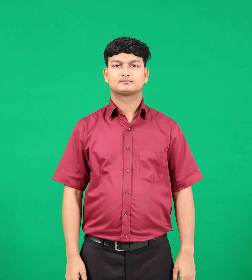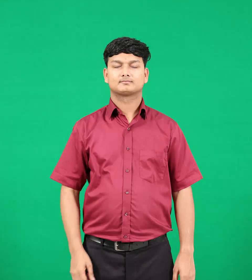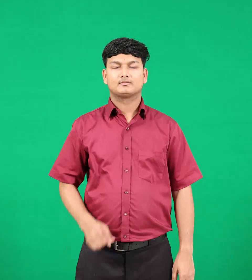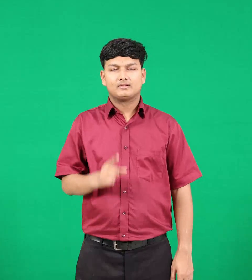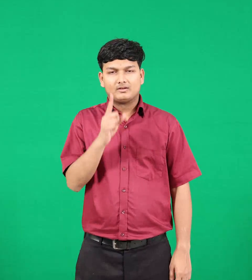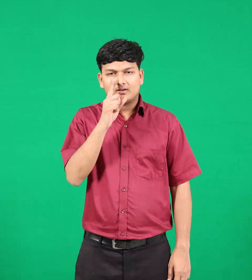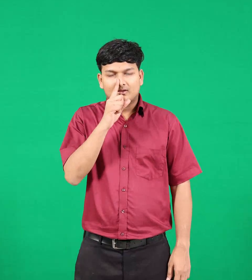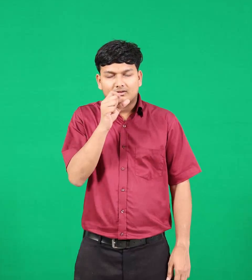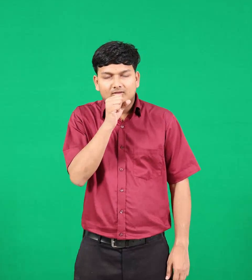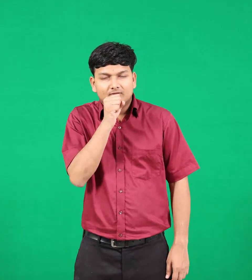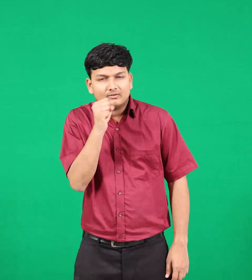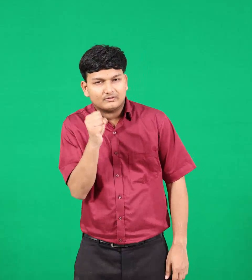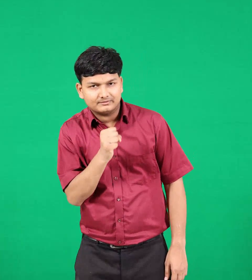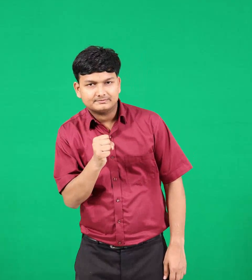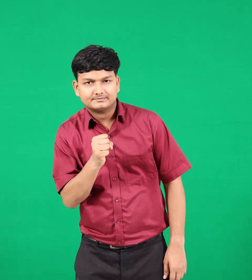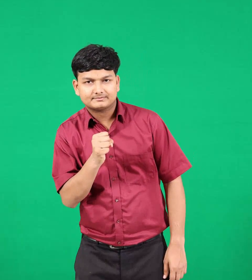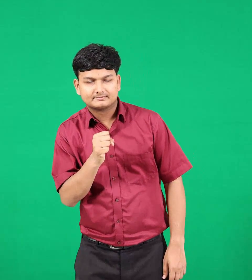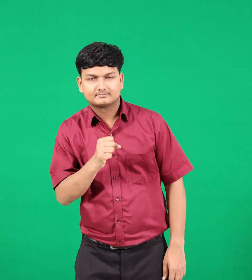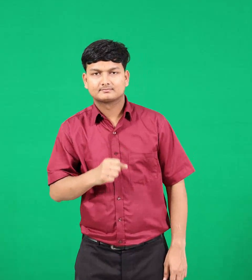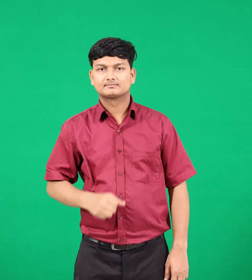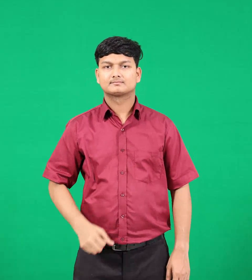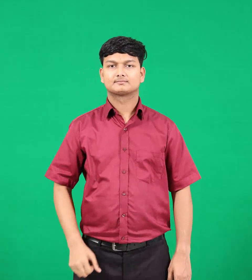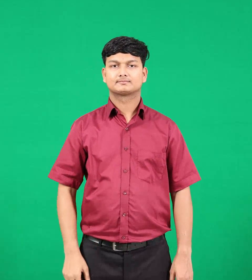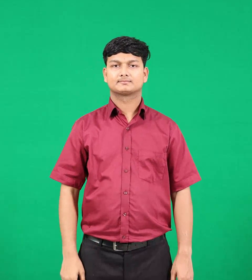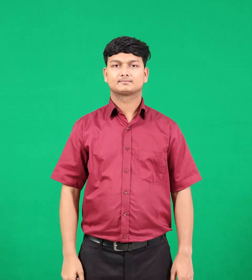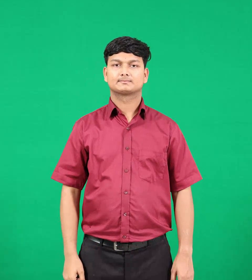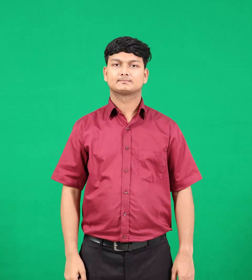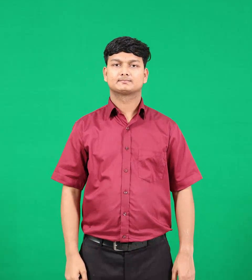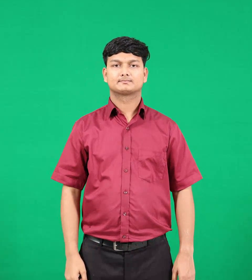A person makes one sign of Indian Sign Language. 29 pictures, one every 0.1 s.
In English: grandmother
